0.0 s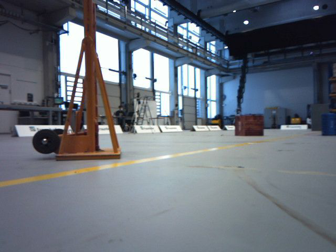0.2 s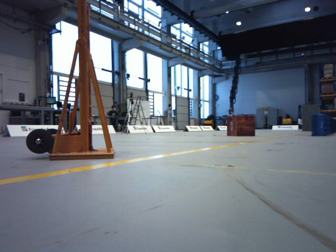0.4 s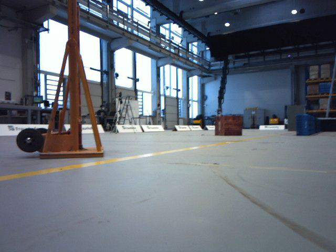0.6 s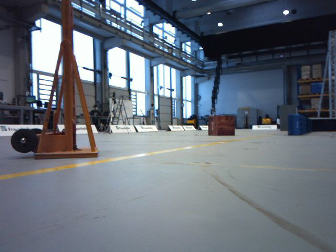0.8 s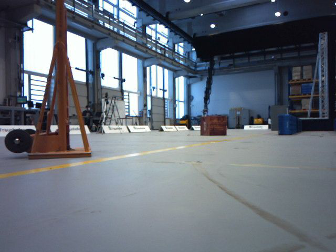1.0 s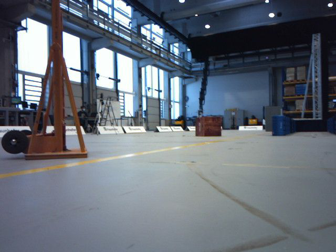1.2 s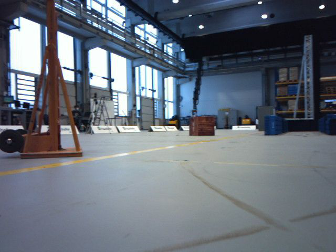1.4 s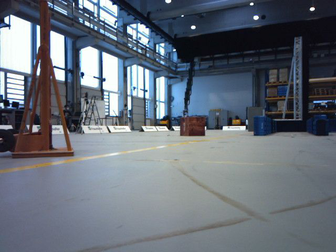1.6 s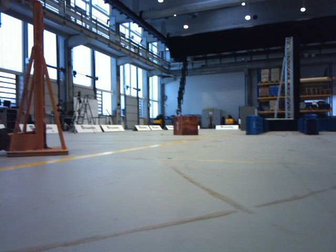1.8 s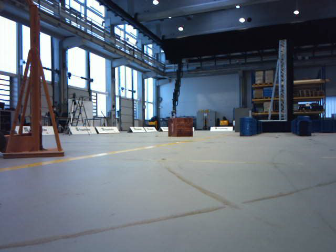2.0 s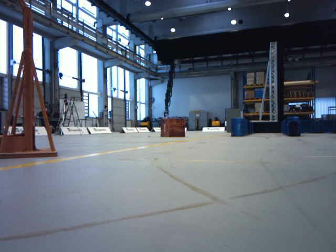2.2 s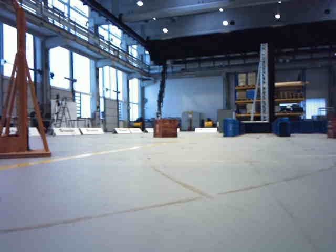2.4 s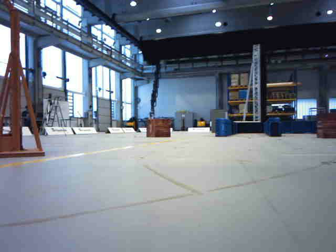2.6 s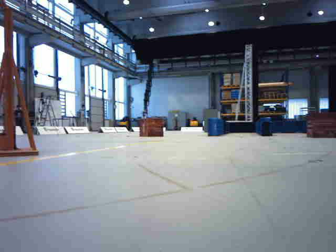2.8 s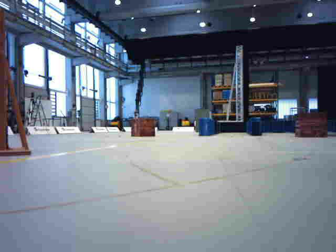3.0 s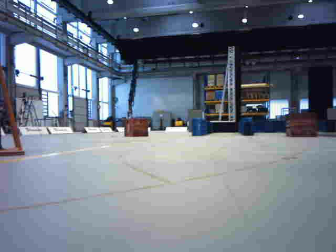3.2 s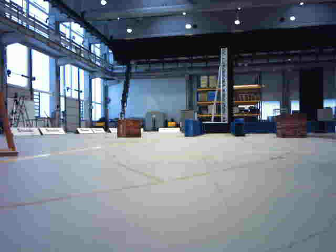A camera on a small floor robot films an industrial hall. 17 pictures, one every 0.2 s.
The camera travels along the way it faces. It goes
backward.
0.0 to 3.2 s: The scene slides to the left, as the camera pans about 20 degrees to its right. It travels backward, about 0.6 m, so what stands in front gets smaller.
The film runs backward here.
